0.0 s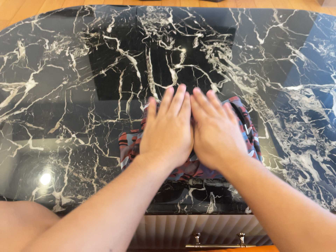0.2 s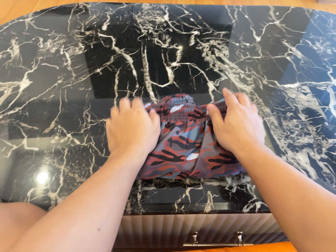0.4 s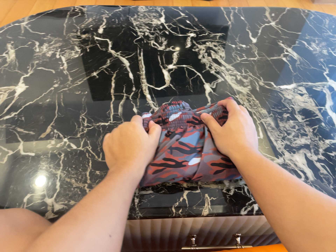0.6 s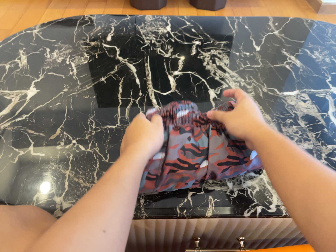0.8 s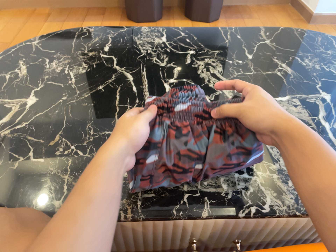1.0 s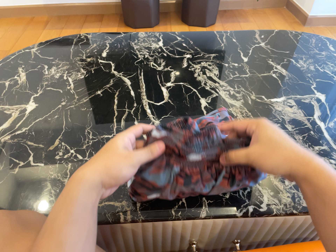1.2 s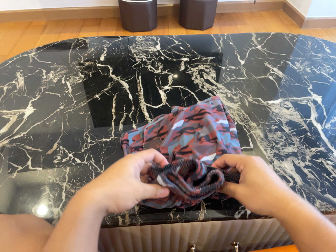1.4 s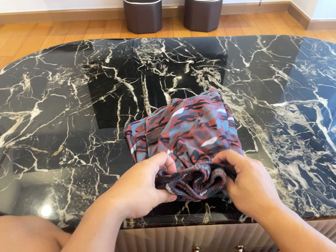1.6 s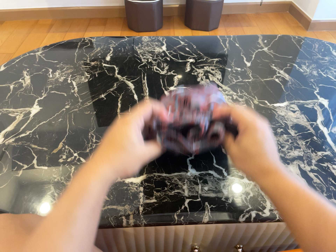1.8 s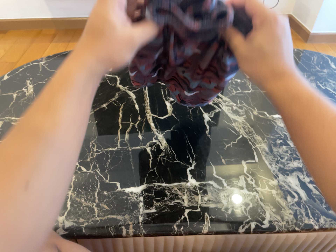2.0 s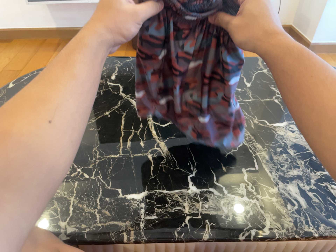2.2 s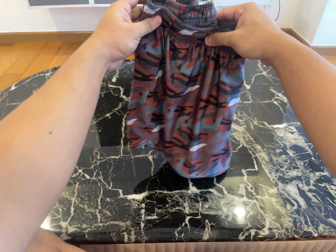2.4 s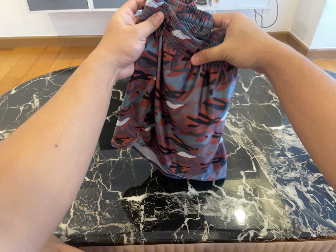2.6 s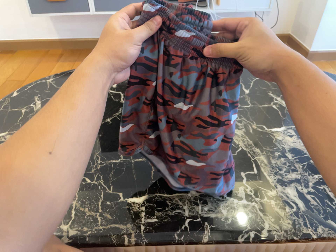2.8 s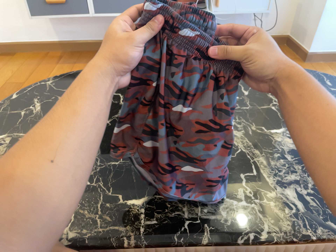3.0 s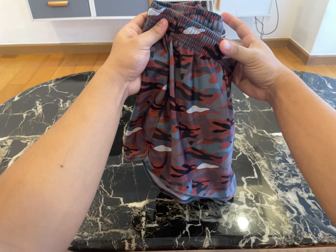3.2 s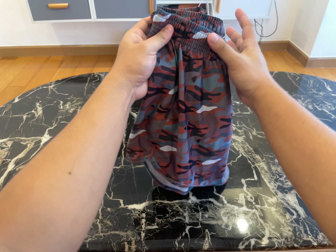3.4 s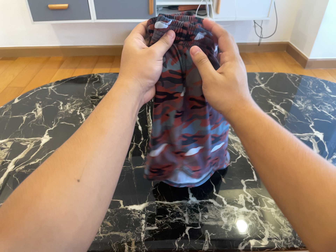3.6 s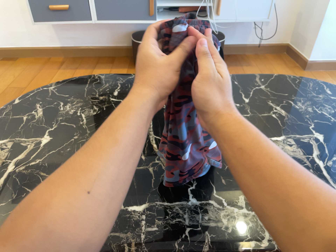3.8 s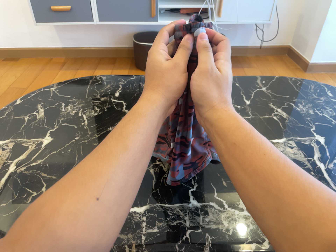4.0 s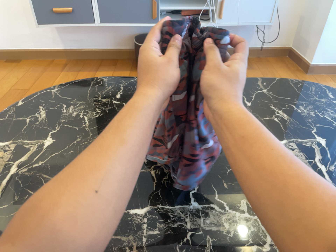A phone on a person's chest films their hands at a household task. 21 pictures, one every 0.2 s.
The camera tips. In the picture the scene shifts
downward.
0.0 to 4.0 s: The camera travels backward, about 8 cm, so what stands in front gets smaller. Its aim tips toward the top of its view by about 15 degrees, and the scene shifts downward.
The film runs backward here.
